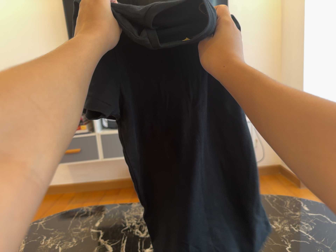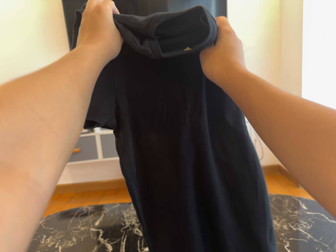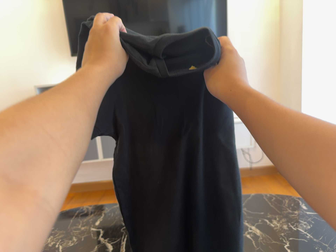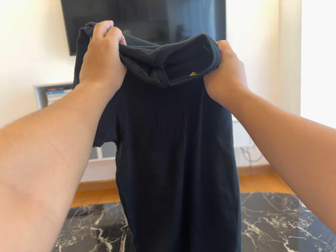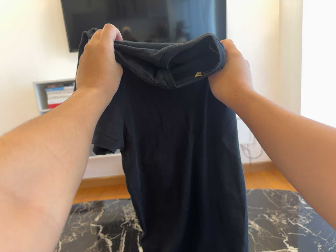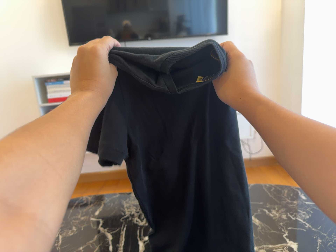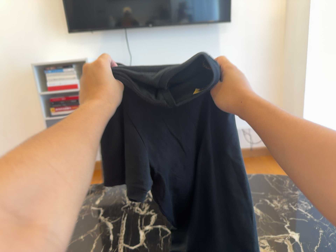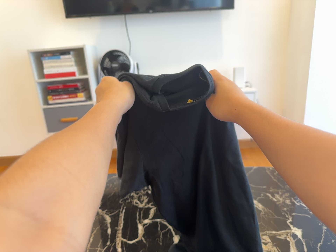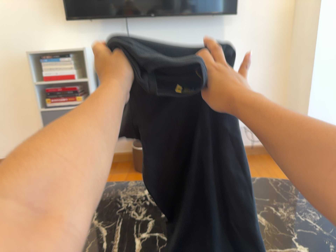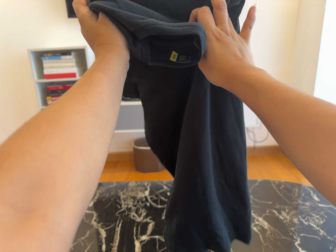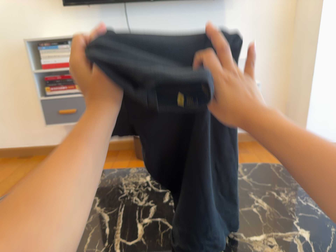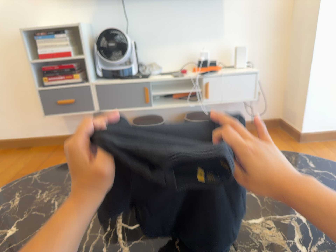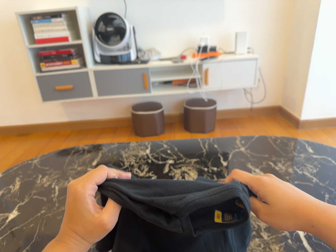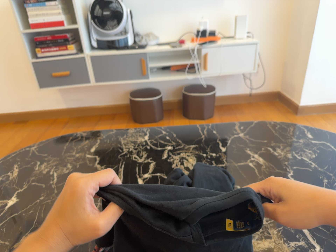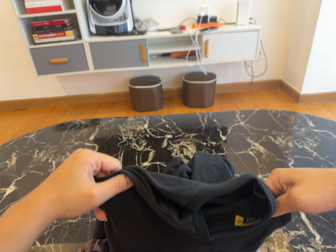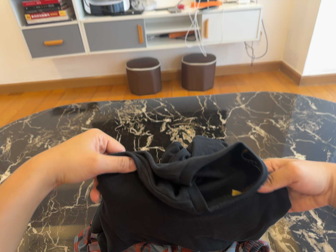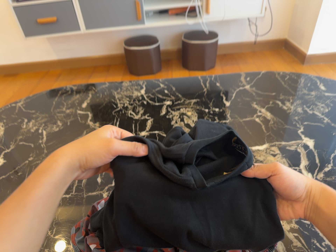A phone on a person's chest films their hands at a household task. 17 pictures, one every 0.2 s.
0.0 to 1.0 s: The camera shifts only a little, or ends up much as it began.
1.0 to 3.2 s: The camera travels forward, about 16 cm, so what stands in front looms larger. Its aim tips toward the bottom of its view by about 25 degrees, and the scene shifts upward.
The film runs forward here.
